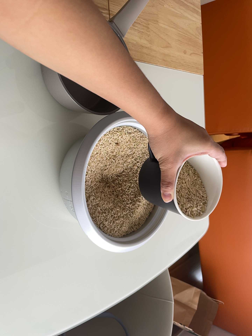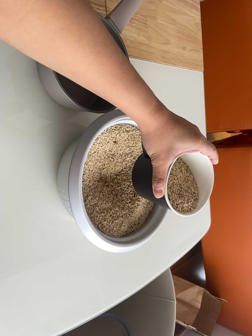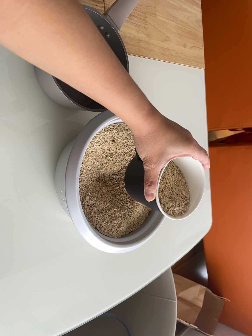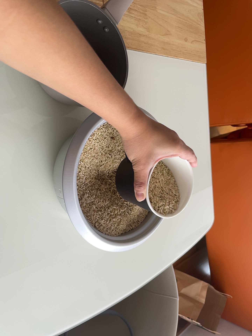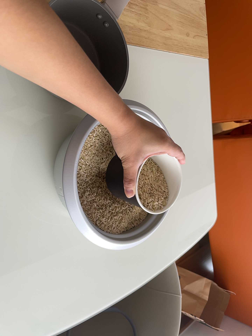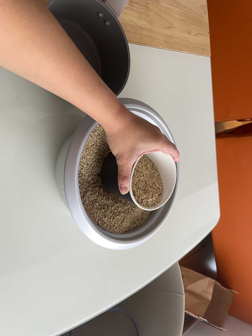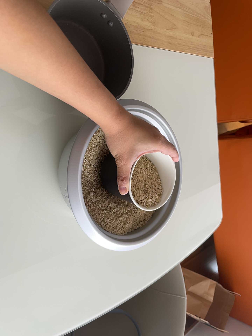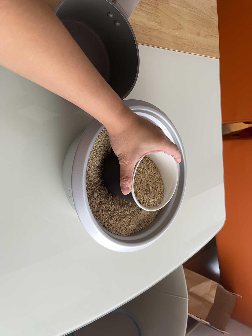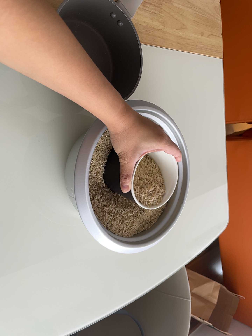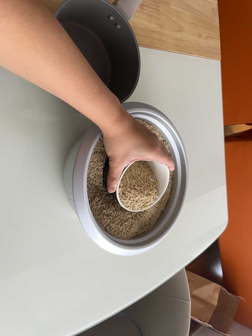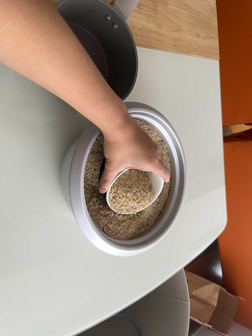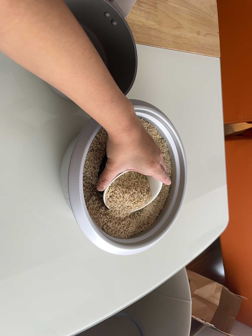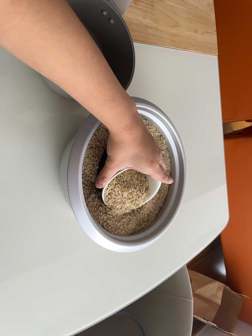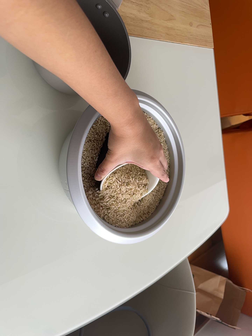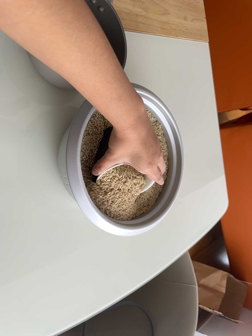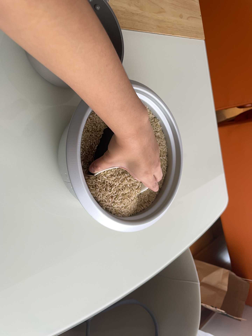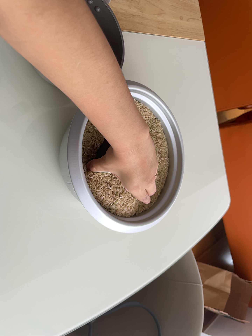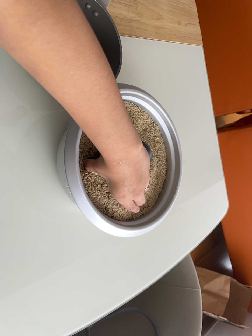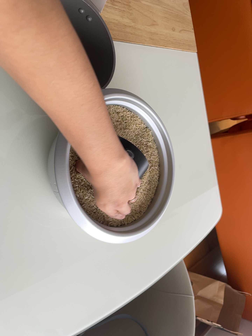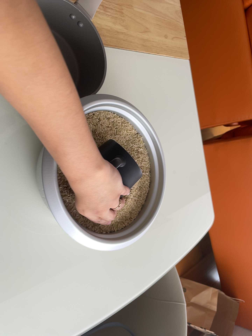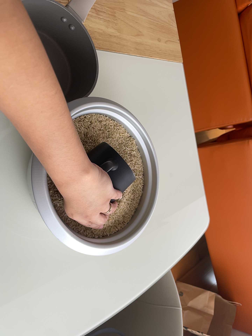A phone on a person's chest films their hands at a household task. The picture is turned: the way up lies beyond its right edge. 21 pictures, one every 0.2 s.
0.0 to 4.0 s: The camera travels forward and to its right, about 8 cm, so what stands in front looms larger.
The film runs backward here.
